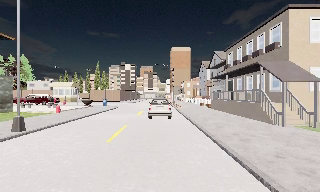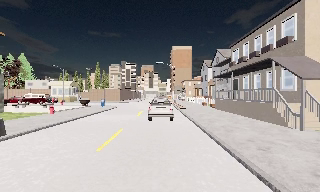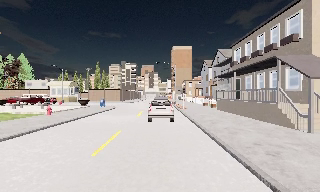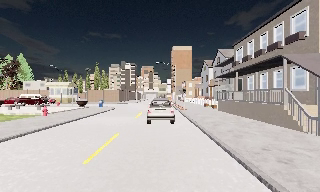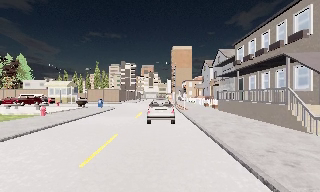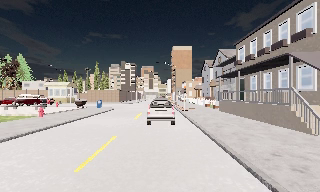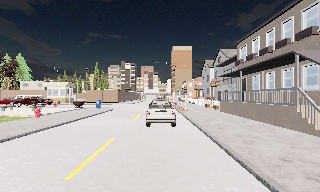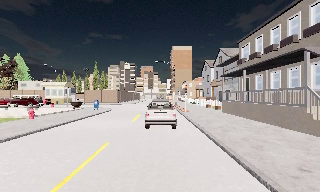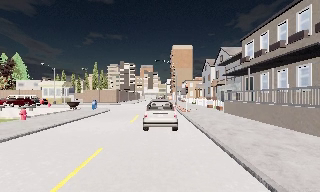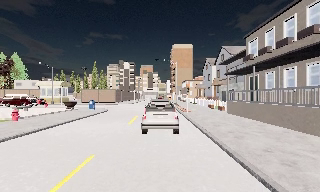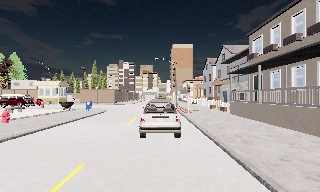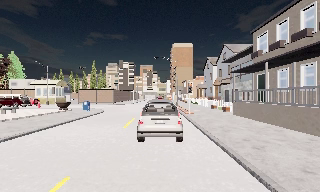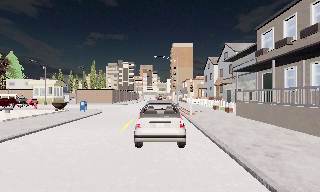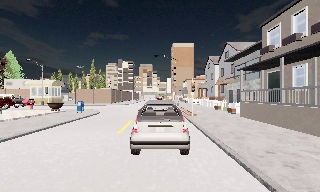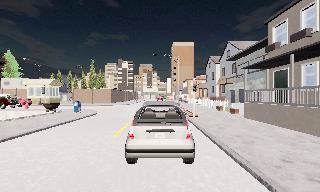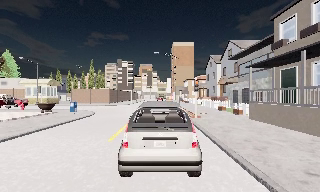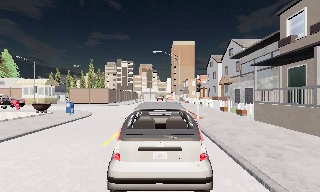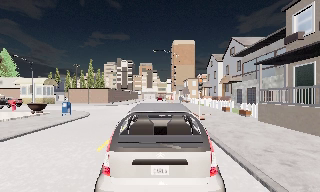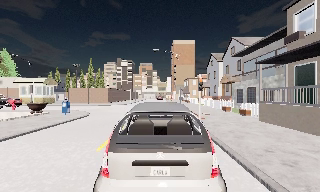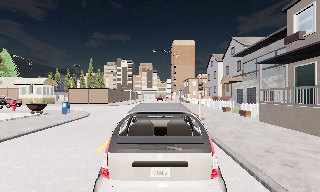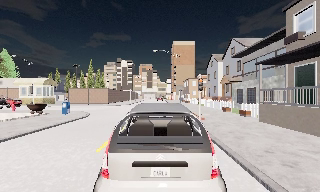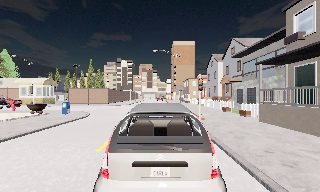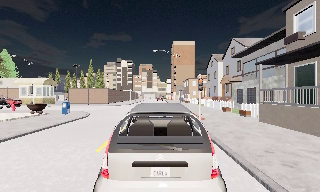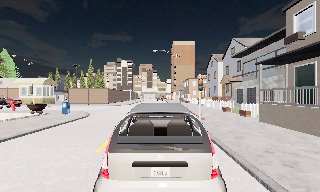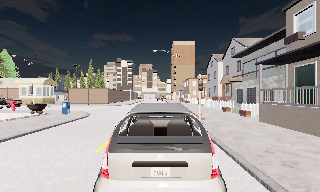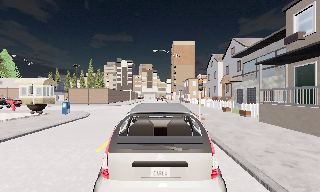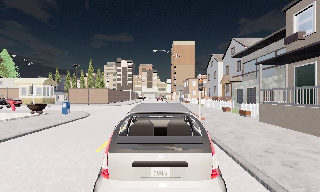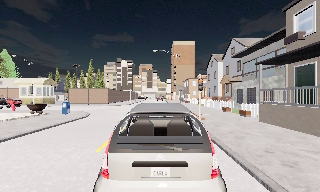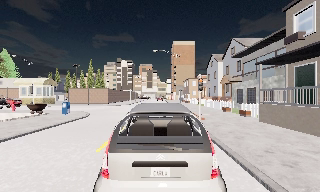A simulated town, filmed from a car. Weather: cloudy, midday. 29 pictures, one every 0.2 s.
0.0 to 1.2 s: The camera travels forward, about 2.5 m, so what stands in front looms larger. It loses speed.
1.2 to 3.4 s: The camera travels forward, about 7 m, so what stands in front looms larger.
3.4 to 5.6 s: The camera keeps its place and its aim.
The film runs forward here.
